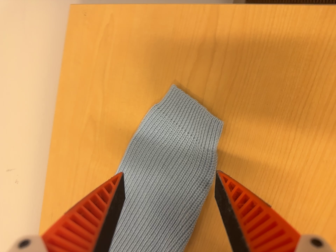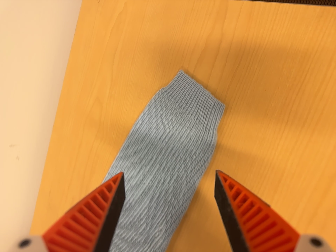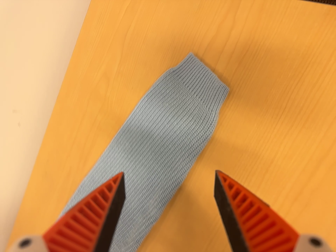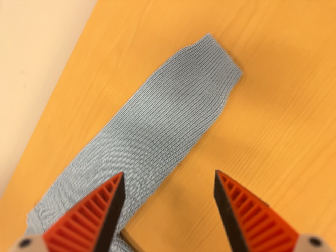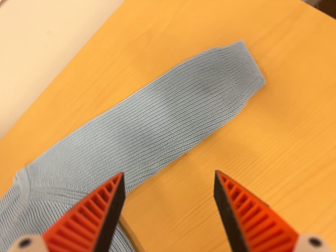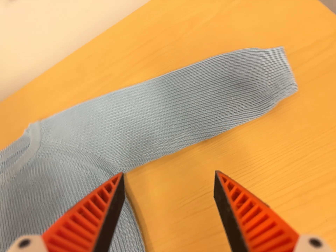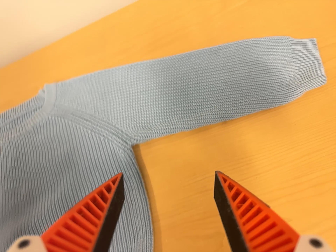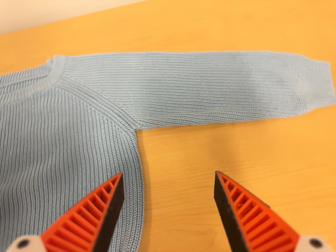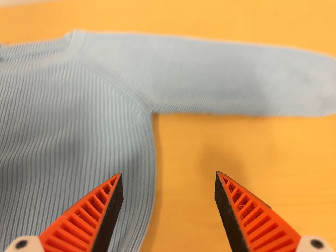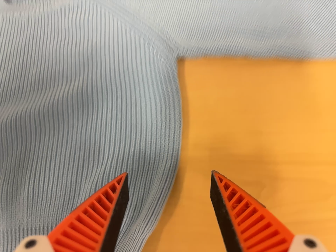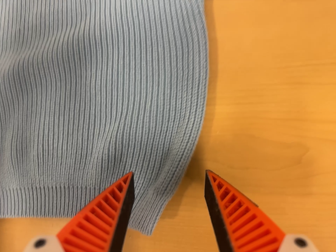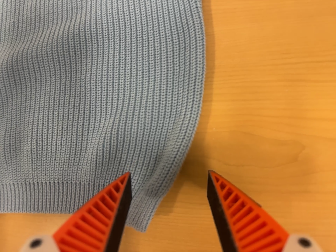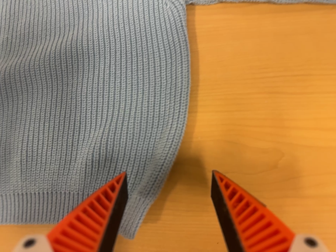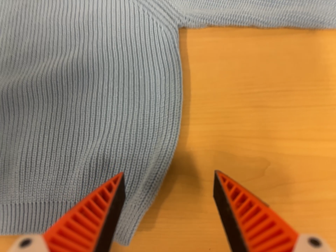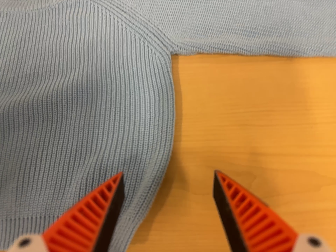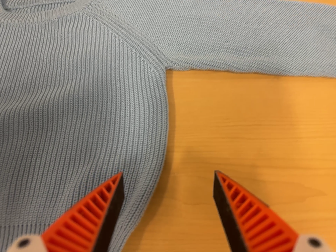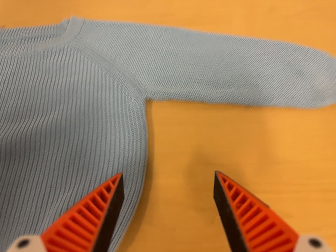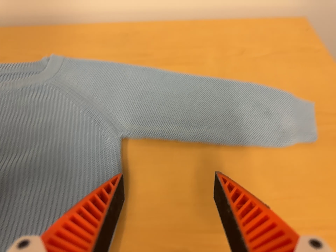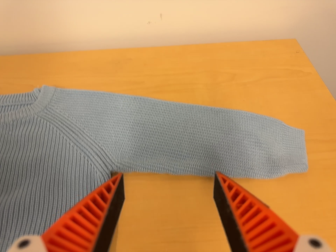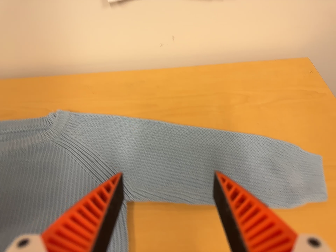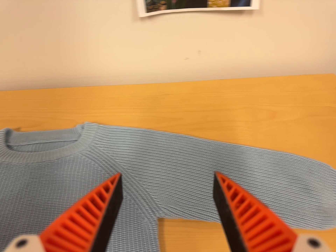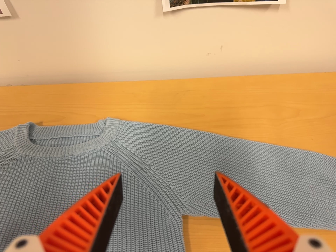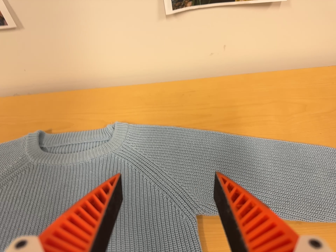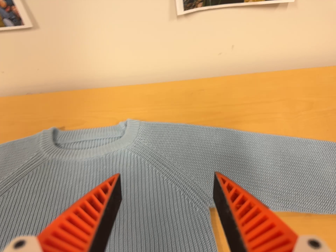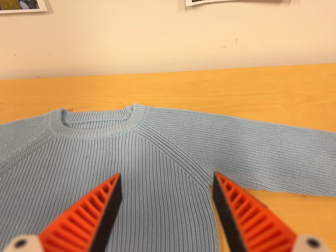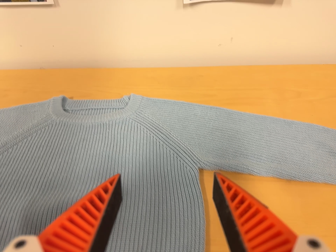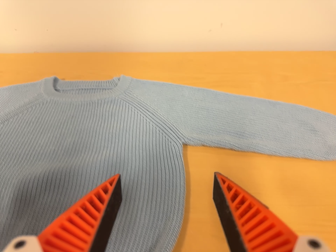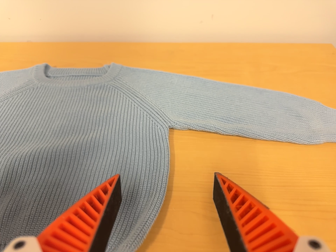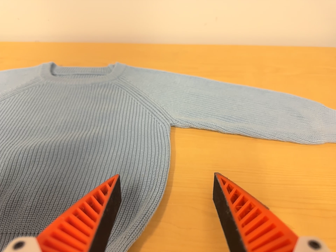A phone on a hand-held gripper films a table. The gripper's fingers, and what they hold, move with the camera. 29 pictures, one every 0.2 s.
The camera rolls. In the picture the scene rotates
clockwise.
0.0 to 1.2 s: The camera pans to its right by about 10 degrees. It travels to its left, toward the bottom of its view and backward, about 24 cm. It rolls about its line of sight by about 55 degrees, and the scene rotates clockwise.
1.2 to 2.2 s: The camera travels forward, toward the bottom of its view and to its left, about 14 cm, so what stands in front looms larger. Its aim tips toward the bottom of its view by about 20 degrees, and the scene shifts upward. It rolls about its line of sight by about 20 degrees, and the scene rotates clockwise.
2.2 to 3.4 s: The camera swings to its right by about 15 degrees, and the scene slides to the left. It travels backward, about 10 cm, so what stands in front gets smaller. Its aim tips toward the top of its view by about 25 degrees, and the scene shifts downward.
3.4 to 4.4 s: The camera travels toward the top of its view and to its left, about 12 cm, so close, fixed things drift downward.
4.4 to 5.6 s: The camera travels toward the bottom of its view and backward, about 20 cm, so close, fixed things drift upward.
The film runs backward here.
